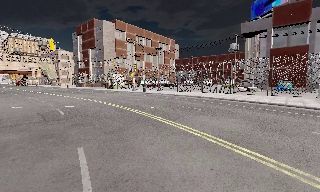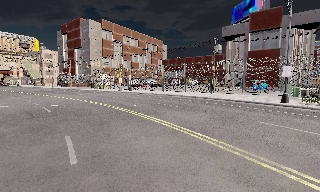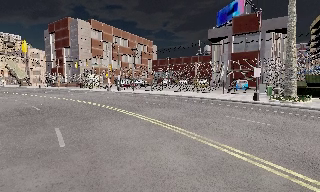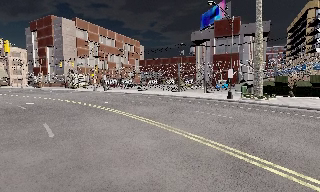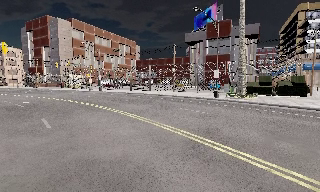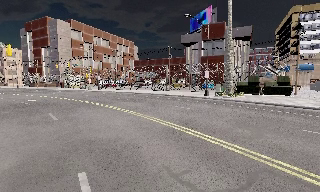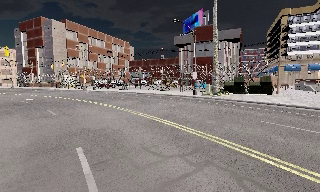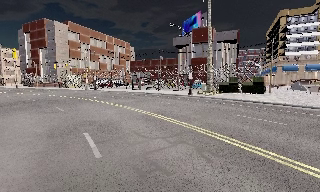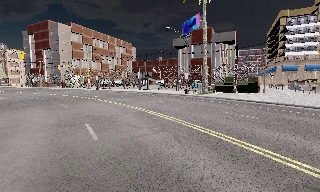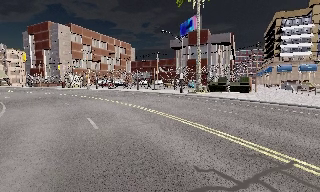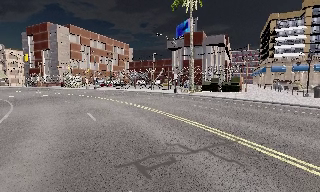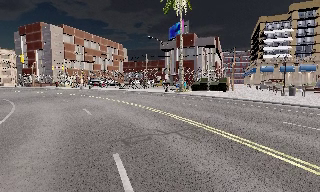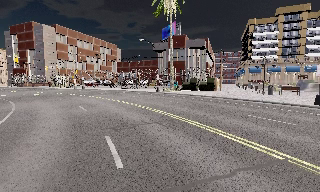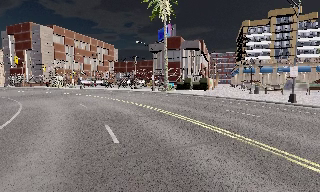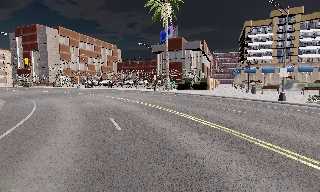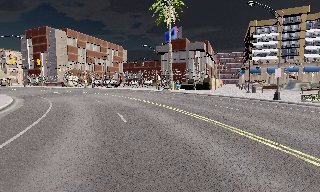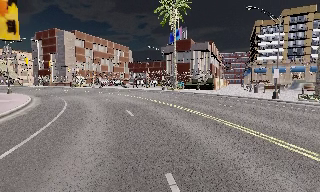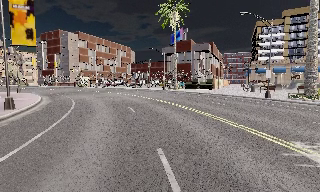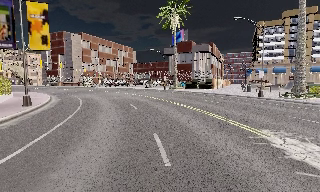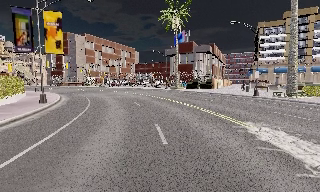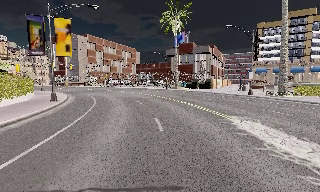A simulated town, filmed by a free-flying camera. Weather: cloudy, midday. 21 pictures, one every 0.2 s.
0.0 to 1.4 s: The scene slides to the left, as the camera pans about 15 degrees to its right. It travels backward and to its right, about 9 m, so what stands in front gets smaller.
1.4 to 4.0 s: The camera travels backward, about 16 m, so what stands in front gets smaller.
The film runs forward here.
